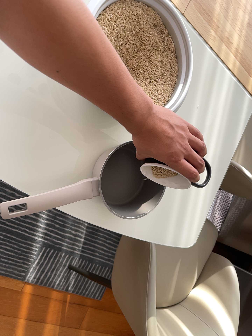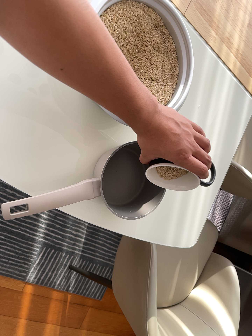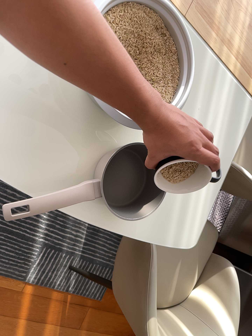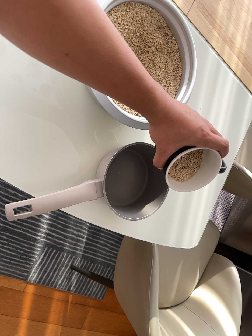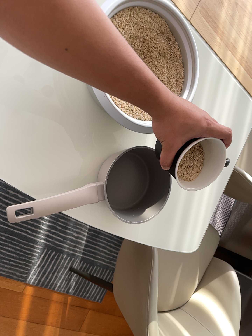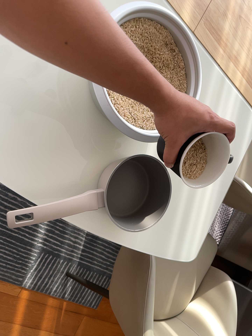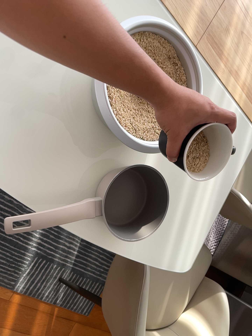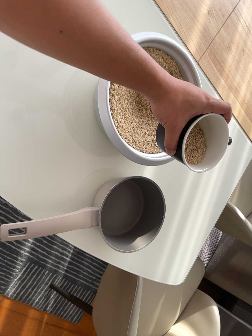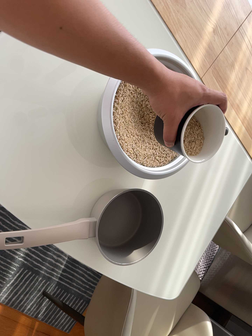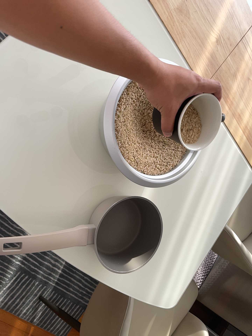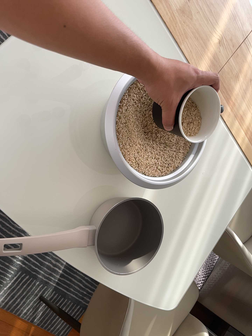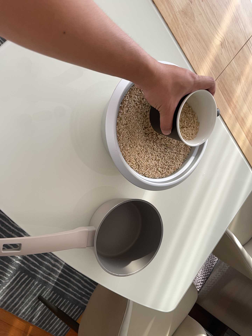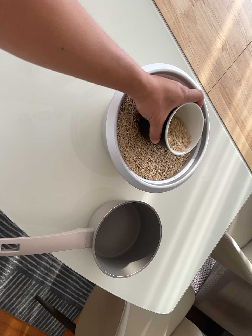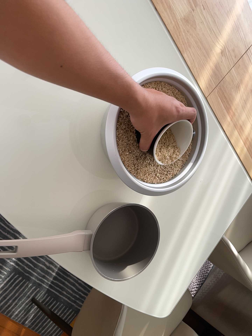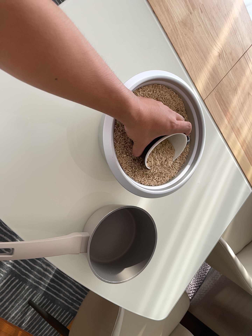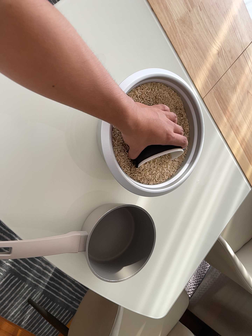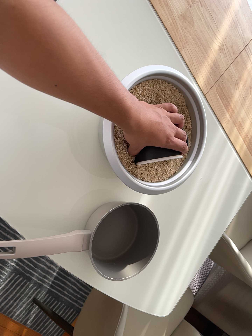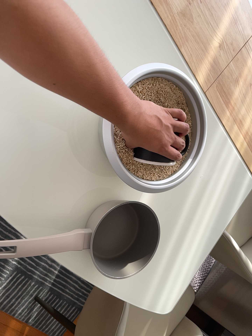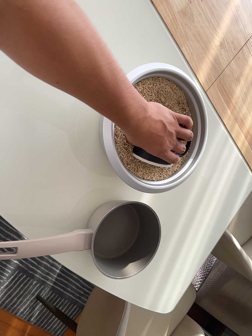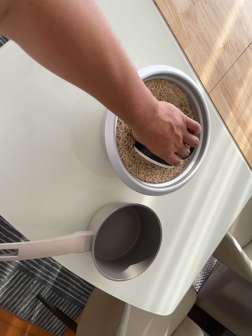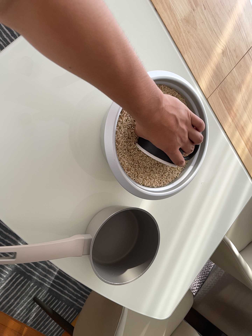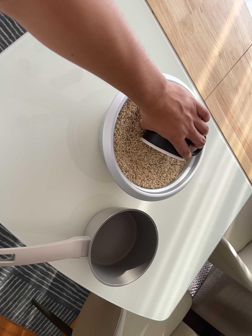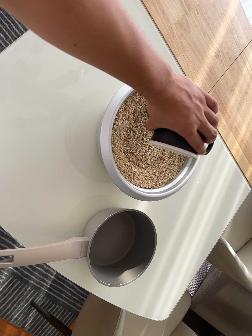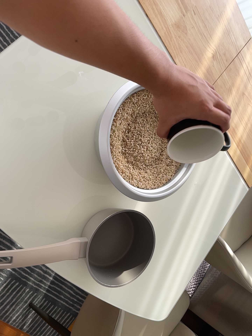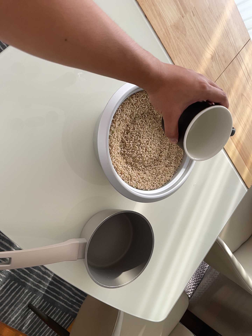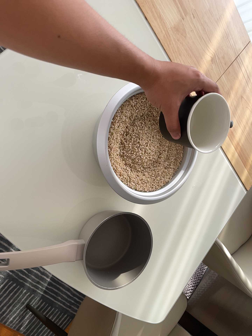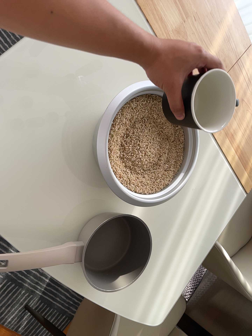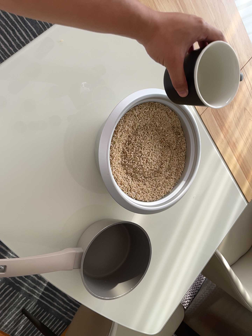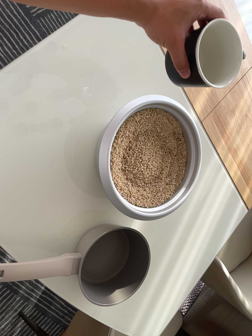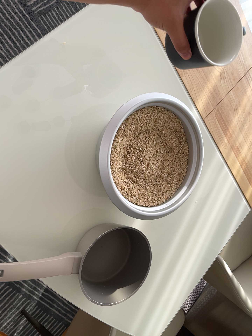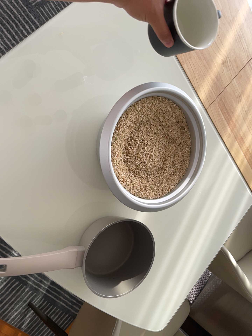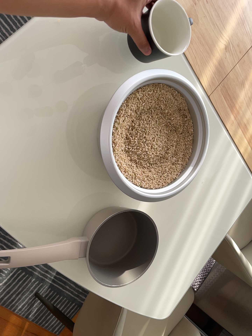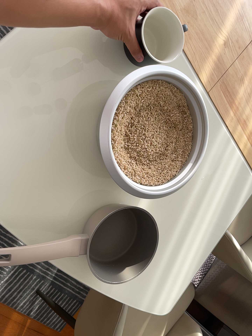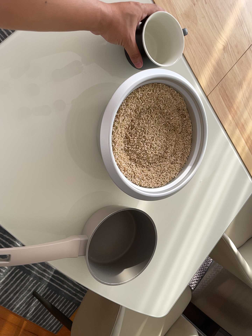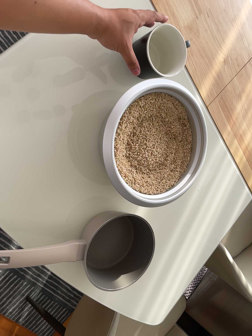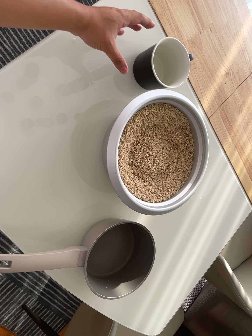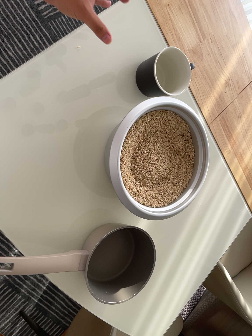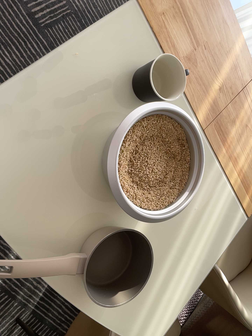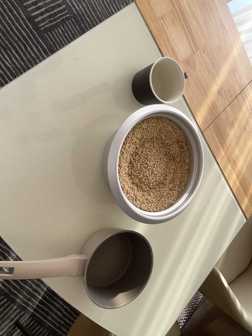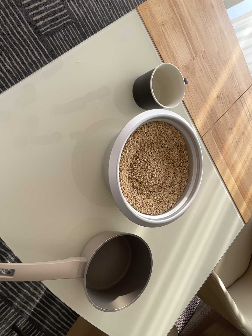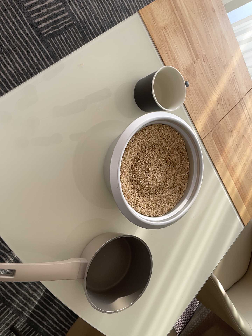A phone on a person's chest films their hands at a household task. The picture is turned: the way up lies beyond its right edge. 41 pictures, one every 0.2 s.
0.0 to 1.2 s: The camera shifts only a little, or ends up much as it began.
1.2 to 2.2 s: The camera rolls about its line of sight by about 10 degrees, and the scene rotates clockwise.
2.2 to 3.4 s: The camera keeps its place and its aim.
3.4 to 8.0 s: The camera shifts only a little, or ends up much as it began.
The film runs backward here.
